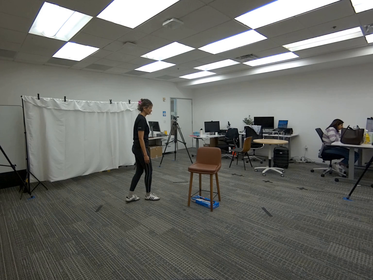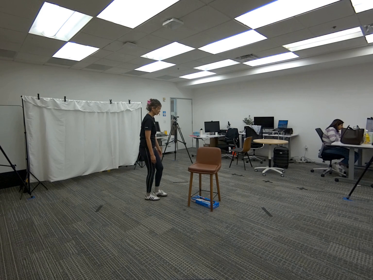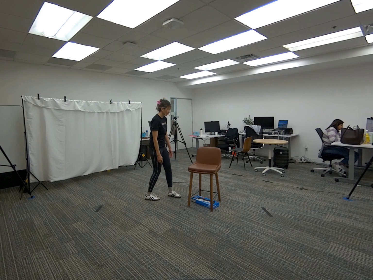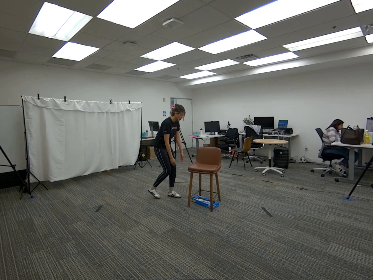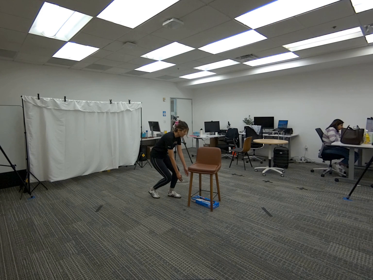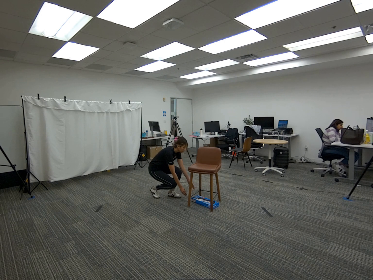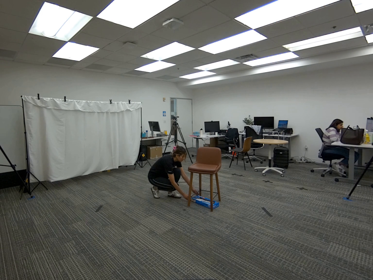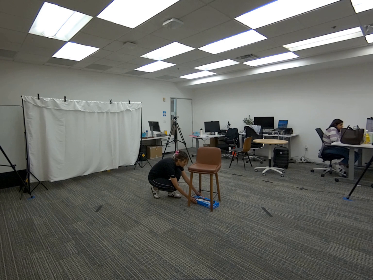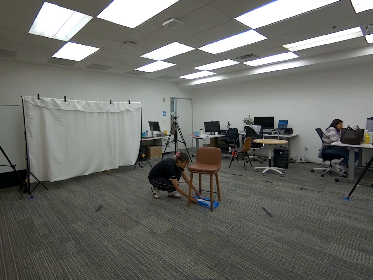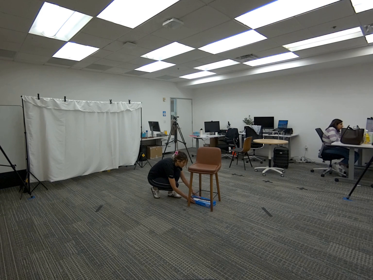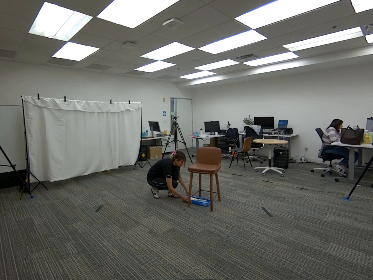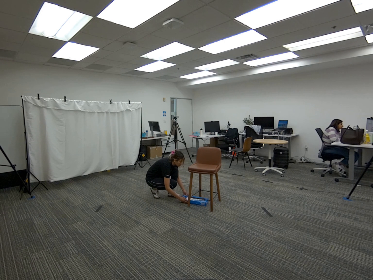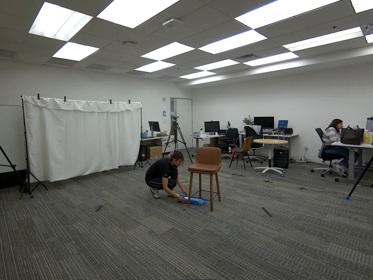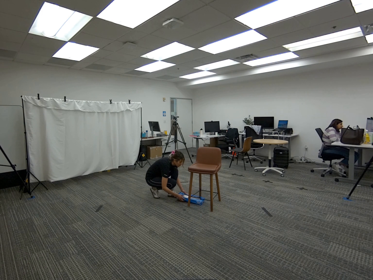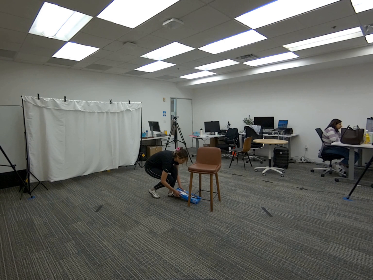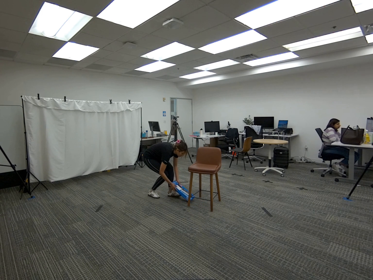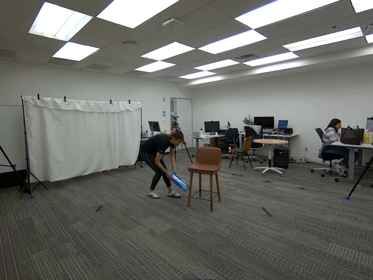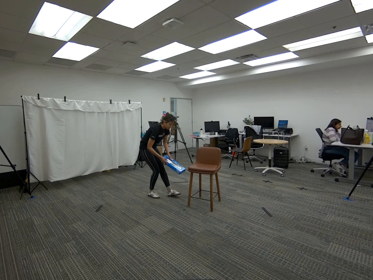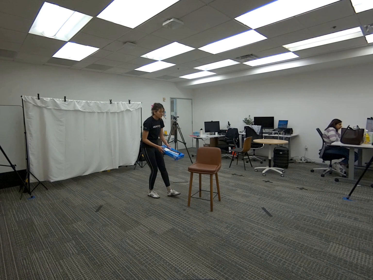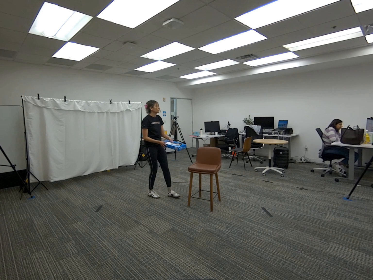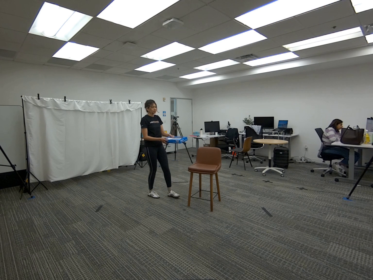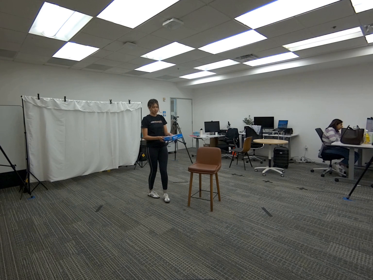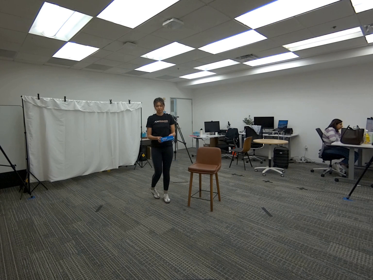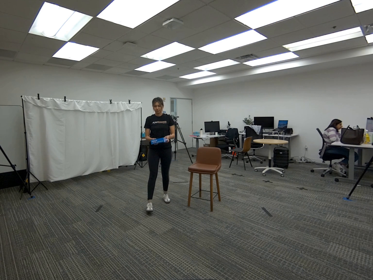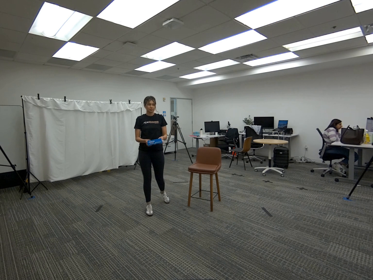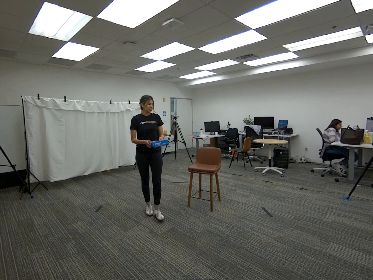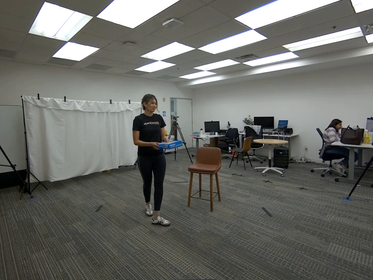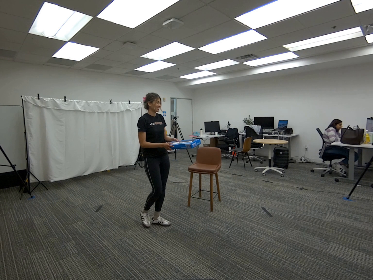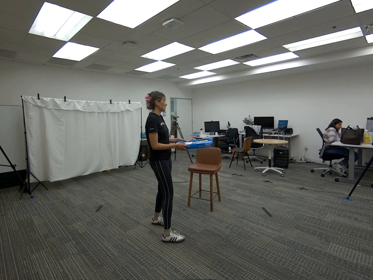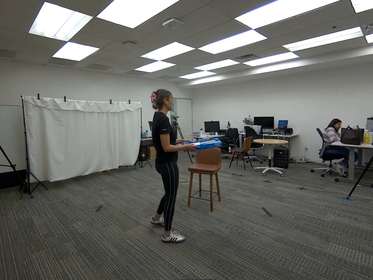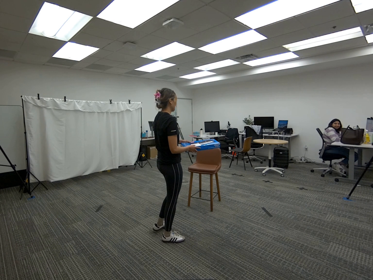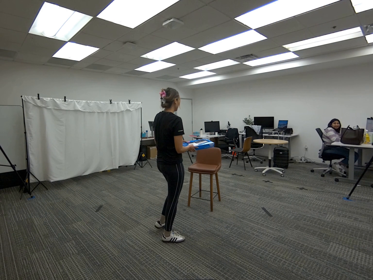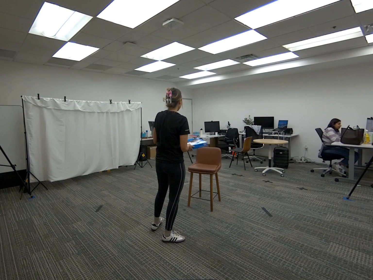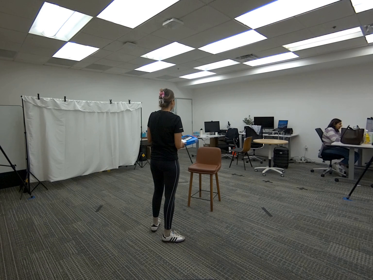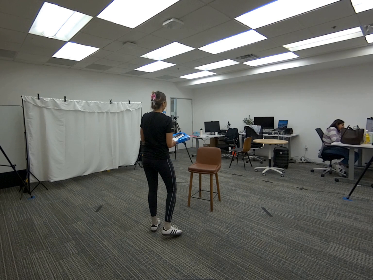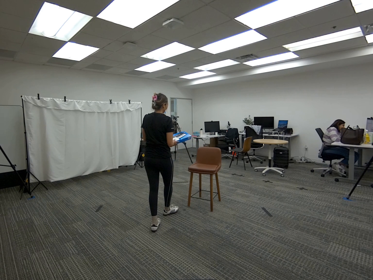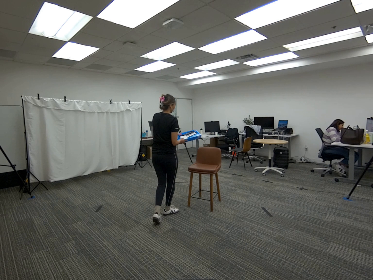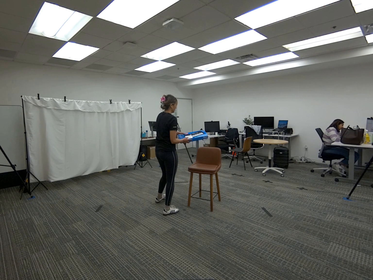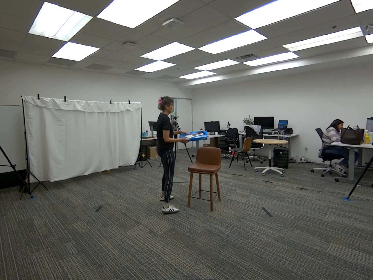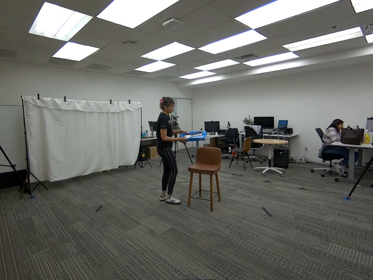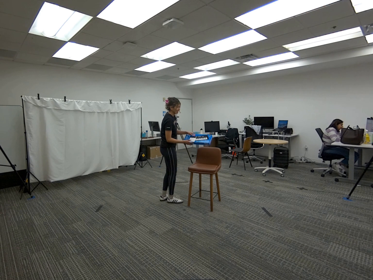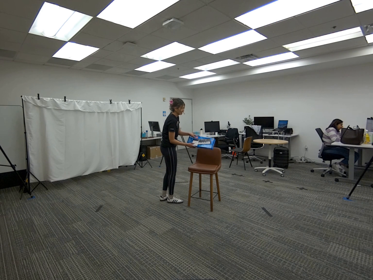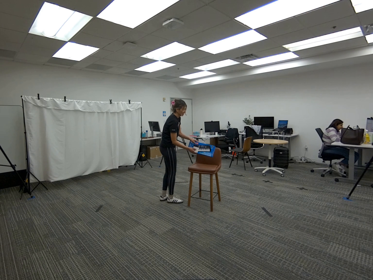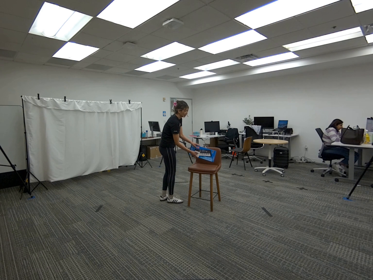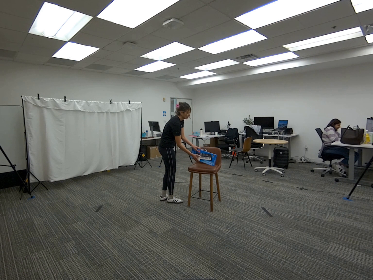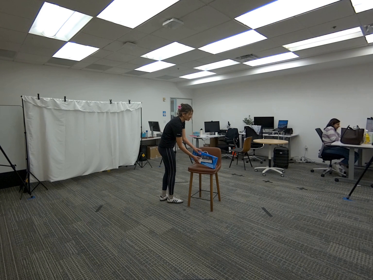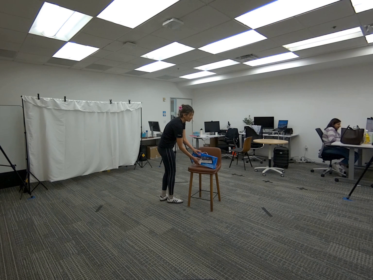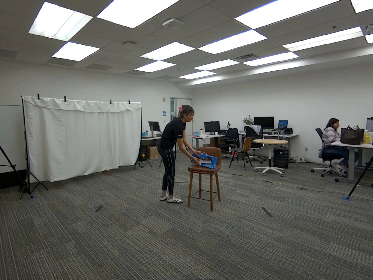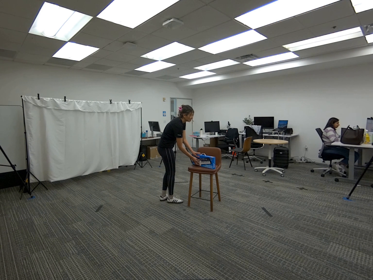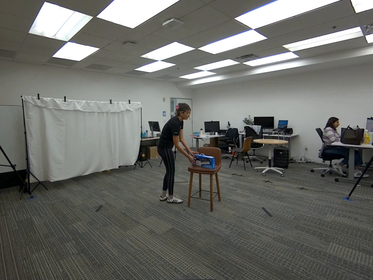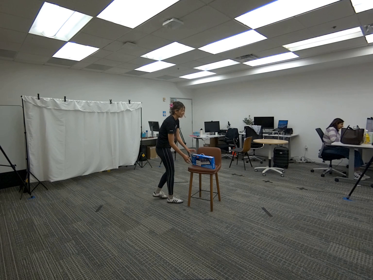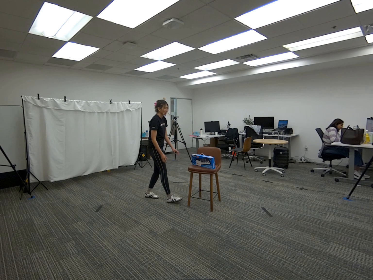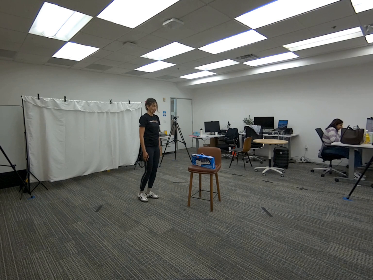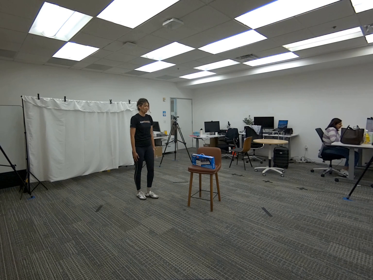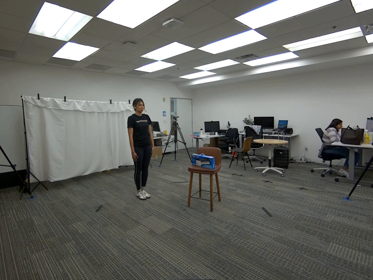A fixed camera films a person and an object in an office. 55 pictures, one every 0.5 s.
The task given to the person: Walk to the keyboard box underneath the tall bar stool and pick up the keyboard box and place the box on the seat of the tall bar stool.
